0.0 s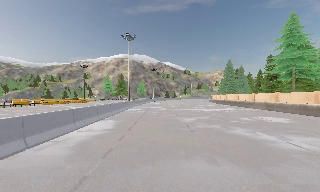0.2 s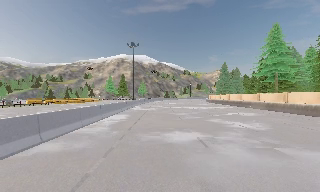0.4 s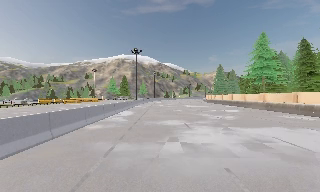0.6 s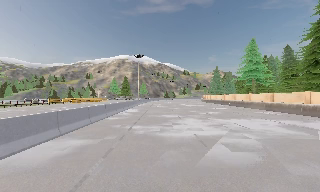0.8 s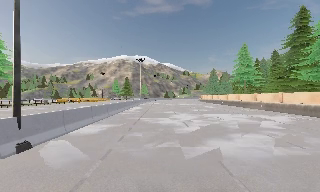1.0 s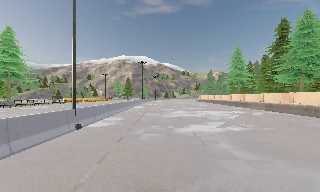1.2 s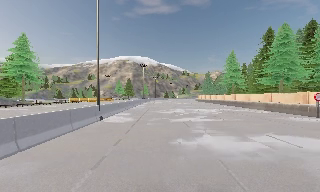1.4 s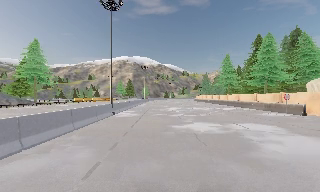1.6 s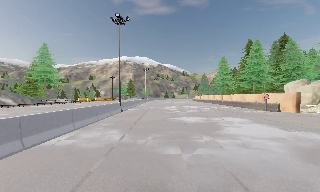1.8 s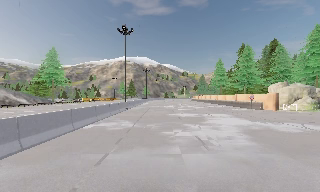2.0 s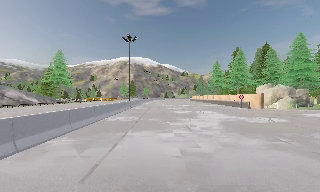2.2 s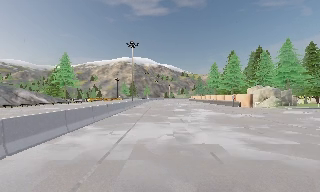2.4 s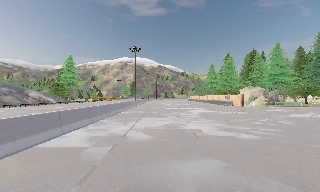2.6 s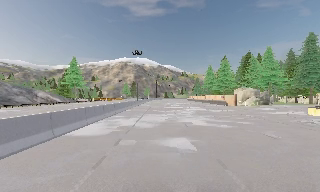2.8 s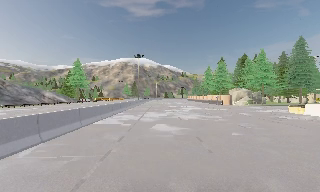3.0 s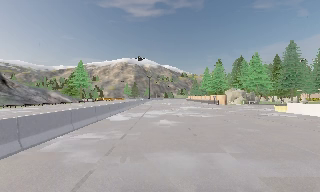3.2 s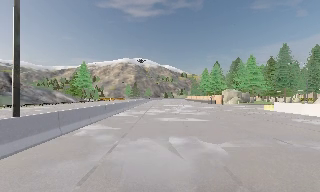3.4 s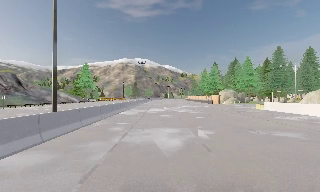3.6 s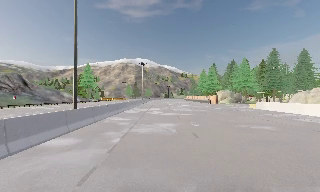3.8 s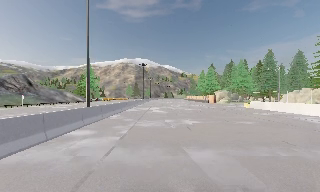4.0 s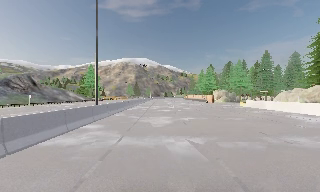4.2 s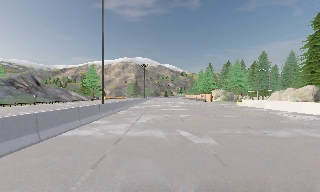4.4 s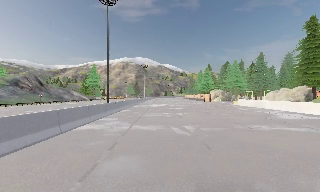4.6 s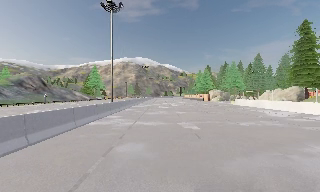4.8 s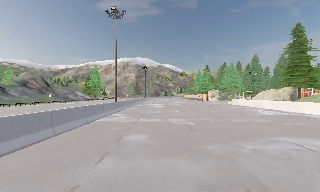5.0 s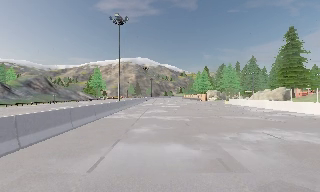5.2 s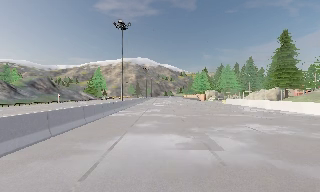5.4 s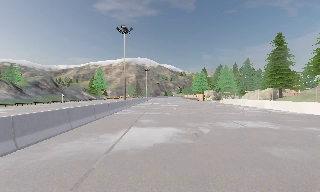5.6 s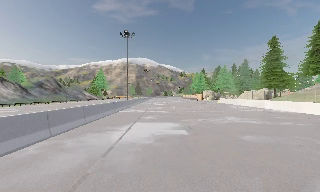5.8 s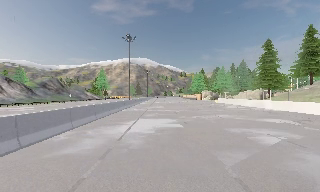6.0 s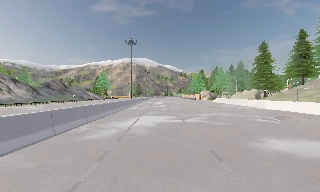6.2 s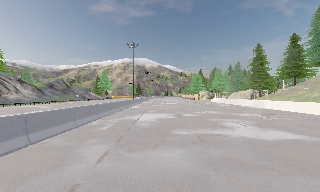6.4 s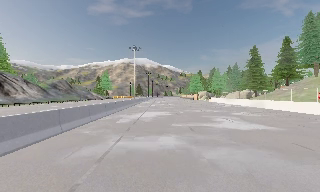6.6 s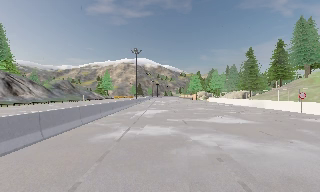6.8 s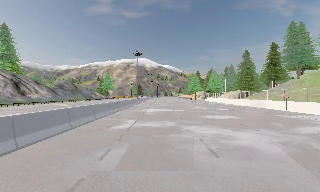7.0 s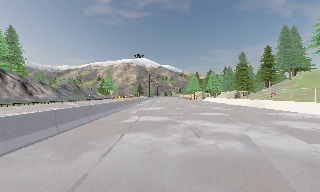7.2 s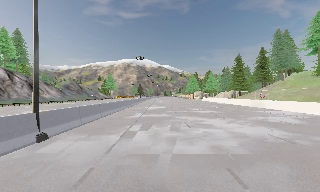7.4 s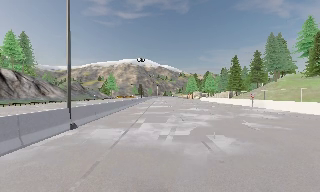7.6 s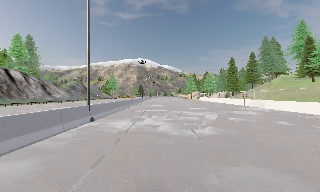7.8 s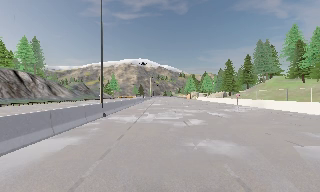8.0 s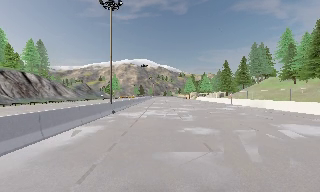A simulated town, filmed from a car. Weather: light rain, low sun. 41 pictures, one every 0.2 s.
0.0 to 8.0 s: The camera travels backward, about 100 m, so what stands in front gets smaller. It loses speed.
The film runs backward here.
